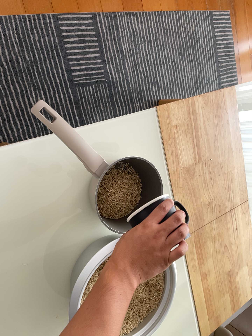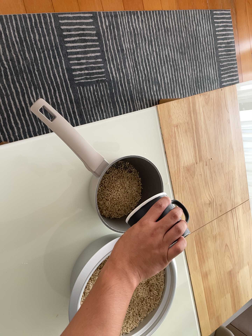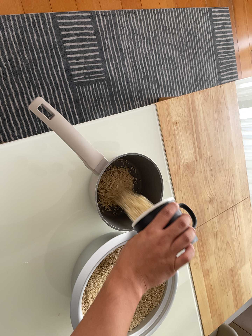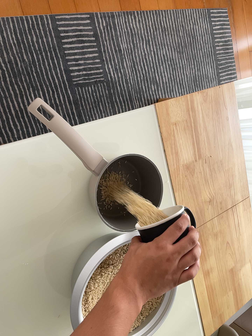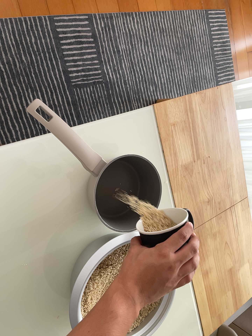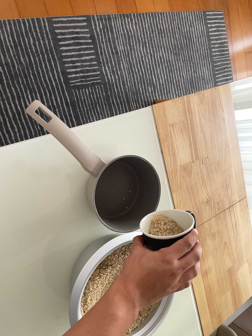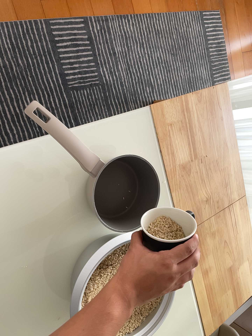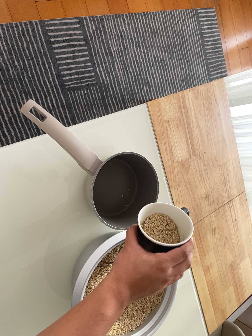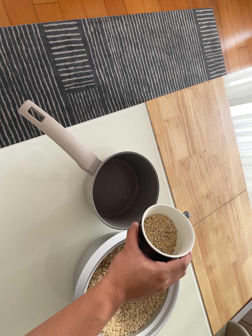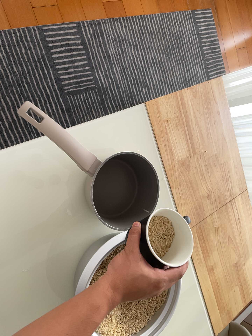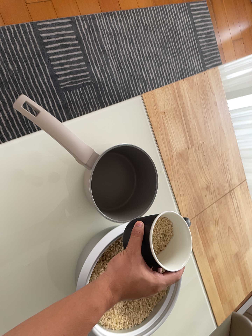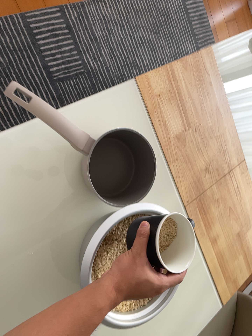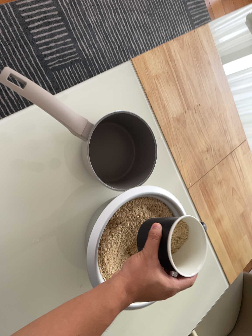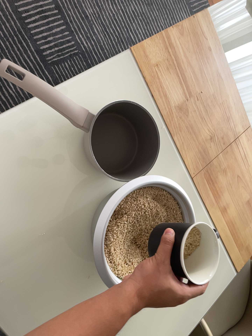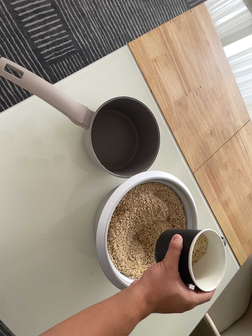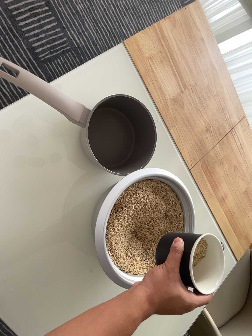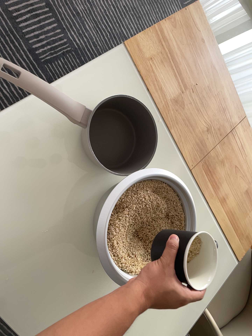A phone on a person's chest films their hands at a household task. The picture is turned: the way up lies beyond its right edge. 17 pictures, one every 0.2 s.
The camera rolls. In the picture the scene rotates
counterclockwise.
0.0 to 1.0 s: The camera keeps its place and its aim.
1.0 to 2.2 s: The camera rolls about its line of sight by about 10 degrees, and the scene rotates counterclockwise.
2.2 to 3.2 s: The camera shifts only a little, or ends up much as it began.
The film runs backward here.
